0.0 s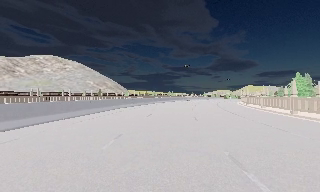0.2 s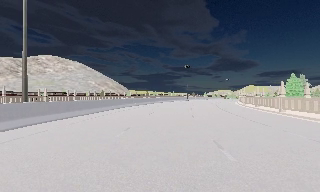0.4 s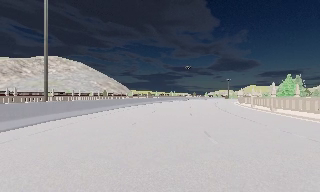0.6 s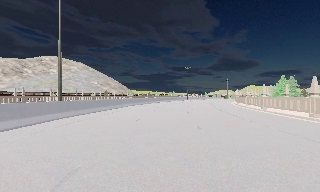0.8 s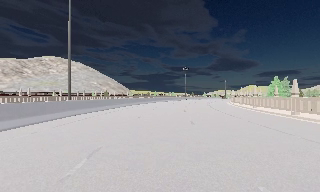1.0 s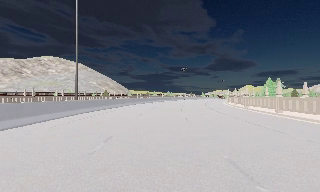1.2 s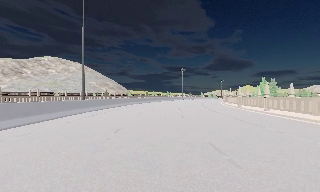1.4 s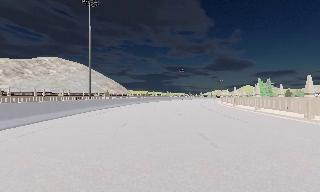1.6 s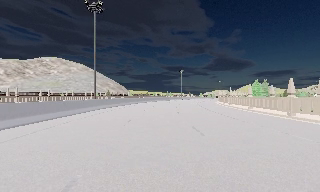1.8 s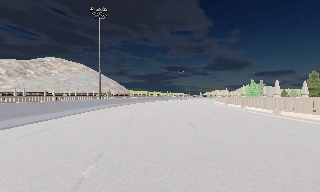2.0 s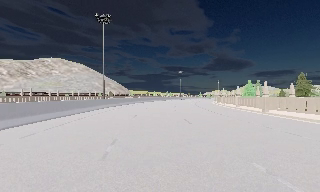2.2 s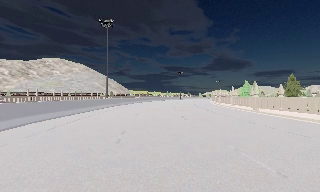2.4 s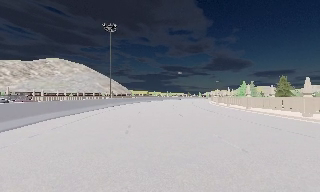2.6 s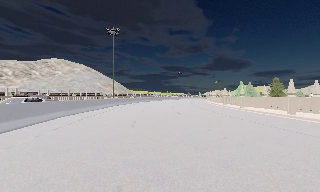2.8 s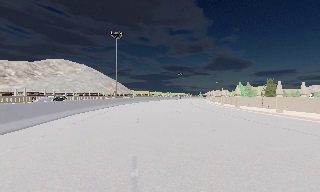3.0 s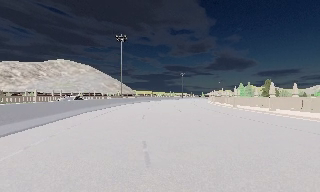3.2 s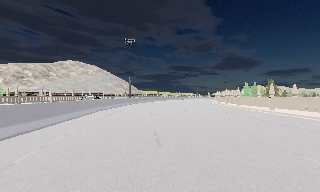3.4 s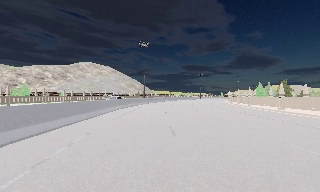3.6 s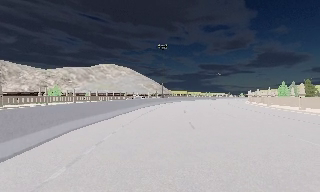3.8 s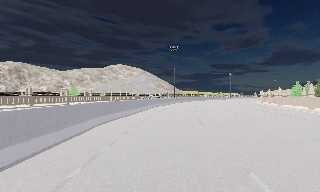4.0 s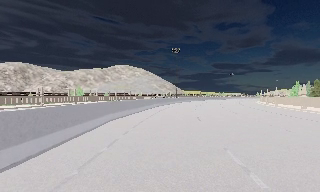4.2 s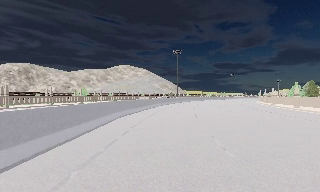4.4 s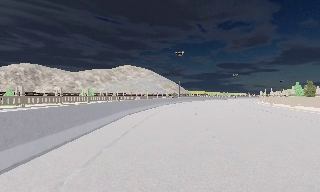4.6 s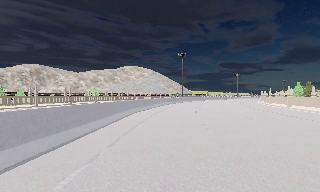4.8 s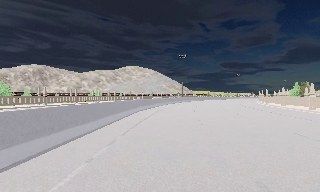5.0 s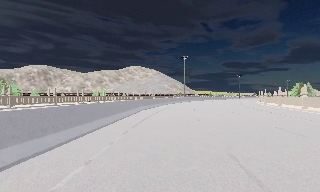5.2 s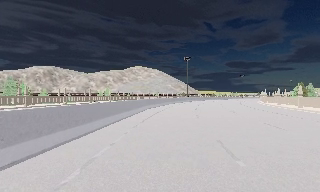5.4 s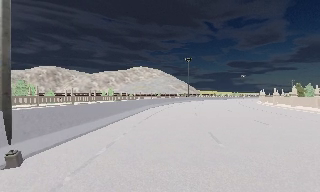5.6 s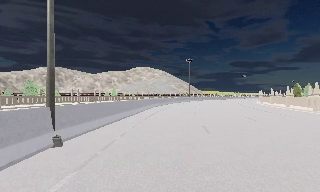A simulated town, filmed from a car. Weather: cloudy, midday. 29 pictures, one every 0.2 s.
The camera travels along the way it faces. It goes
backward.
0.0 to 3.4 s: The camera travels backward, about 25 m, so what stands in front gets smaller.
3.4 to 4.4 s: The camera pans to its left, which is counterclockwise from overhead, by about 15 degrees. It travels backward, about 7 m, so what stands in front gets smaller.
4.4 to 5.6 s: The camera travels backward, about 8 m, so what stands in front gets smaller.
The film runs backward here.
